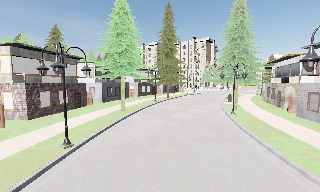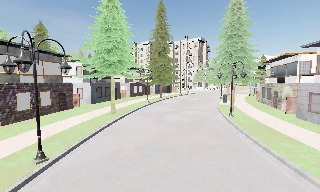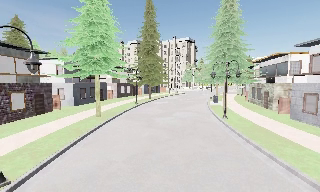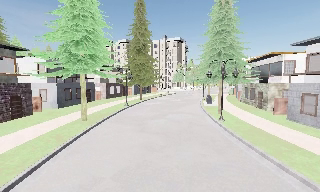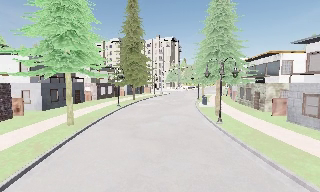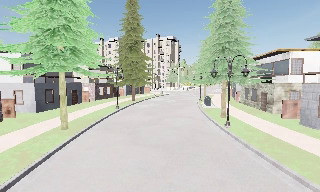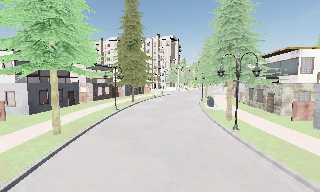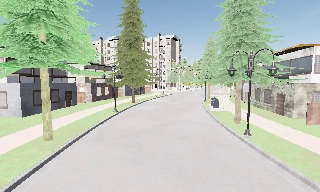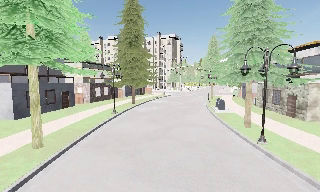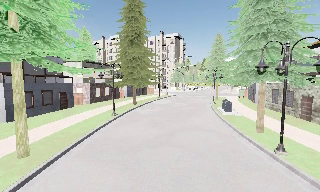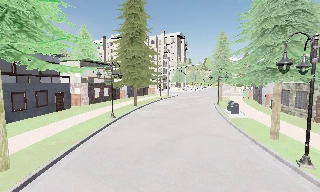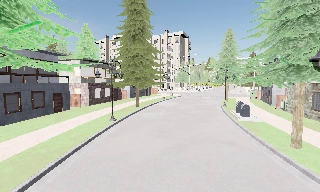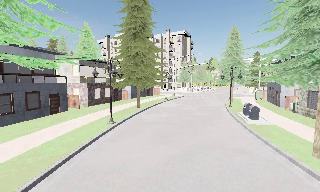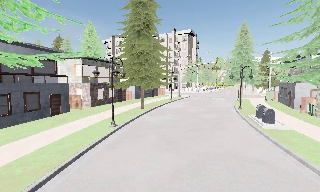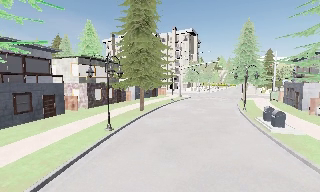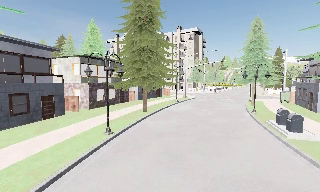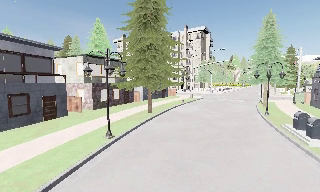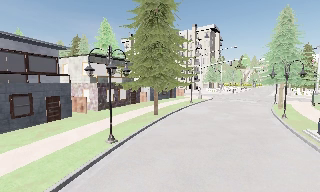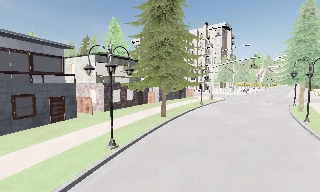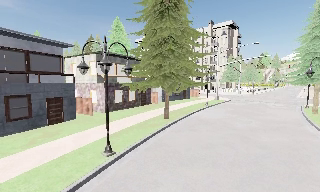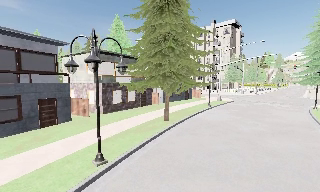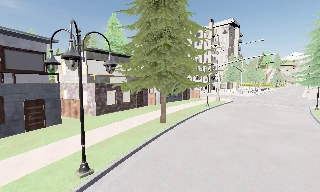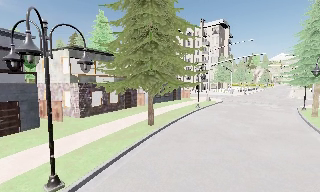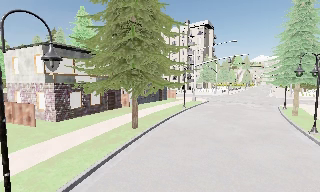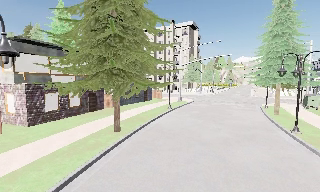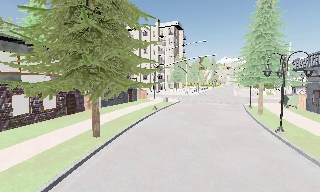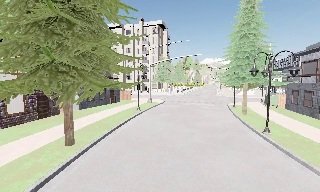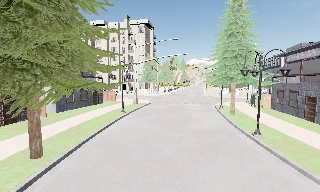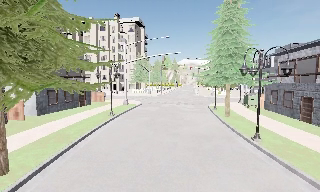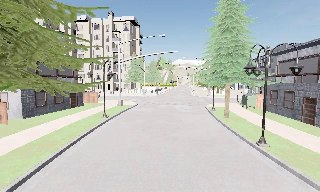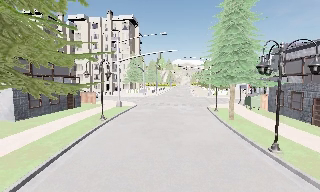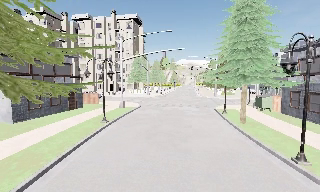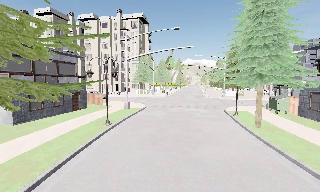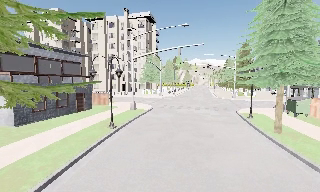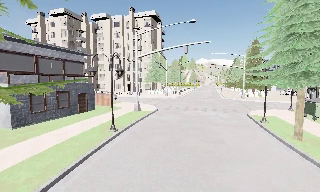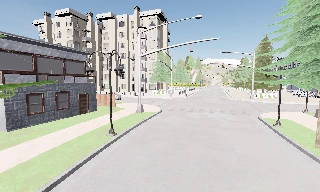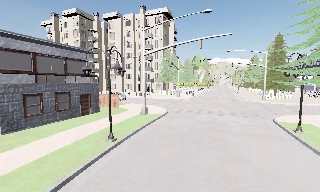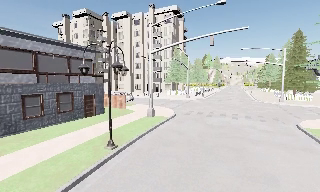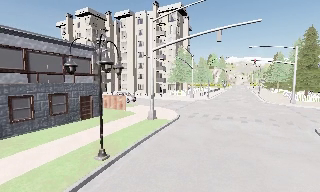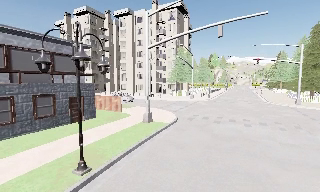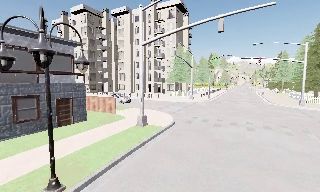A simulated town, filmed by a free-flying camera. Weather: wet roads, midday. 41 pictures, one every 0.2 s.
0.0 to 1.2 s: The camera pans to its right, which is clockwise from overhead, by about 15 degrees. It travels forward, about 6 m, so what stands in front looms larger.
1.2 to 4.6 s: The camera travels forward, about 14 m, so what stands in front looms larger.
4.6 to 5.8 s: The camera pans to its right, which is clockwise from overhead, by about 25 degrees. It travels forward, about 4.5 m, so what stands in front looms larger.
5.8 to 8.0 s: The camera swings to its left by about 15 degrees, and the scene slides to the right. It travels forward, about 10 m, so what stands in front looms larger.
The film runs forward here.
